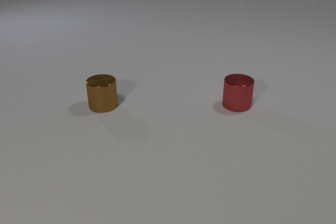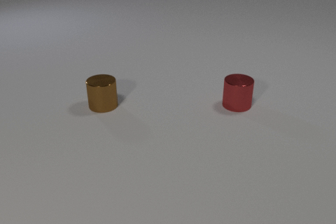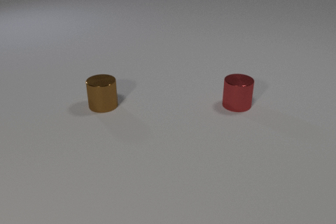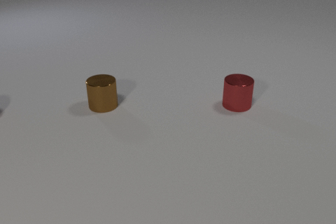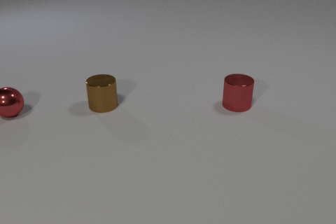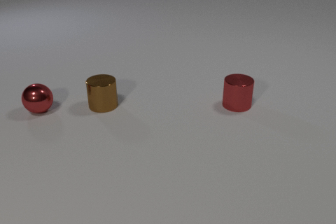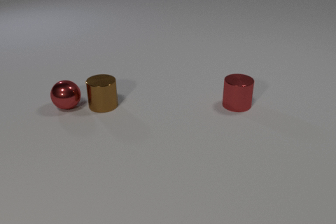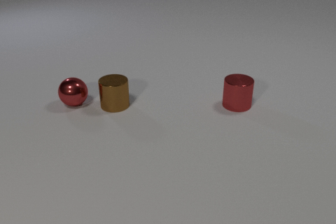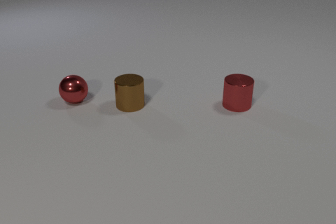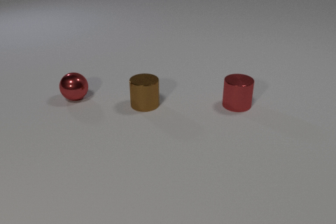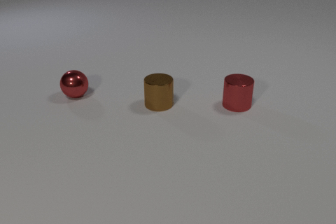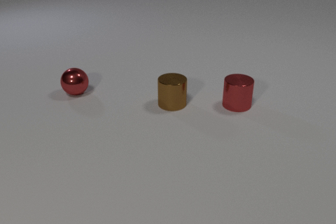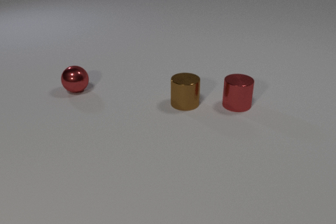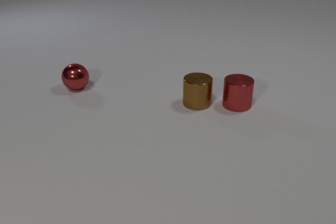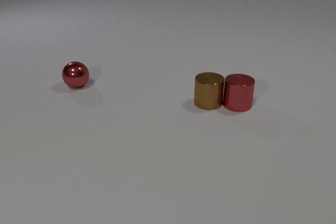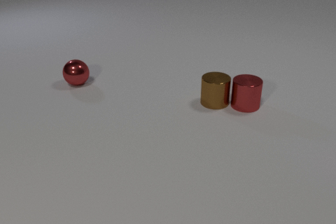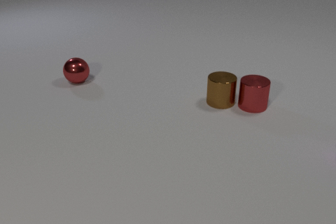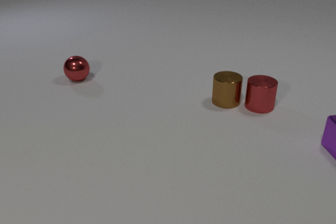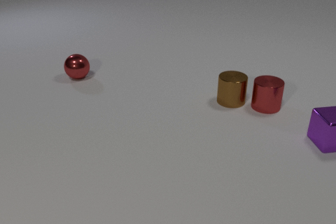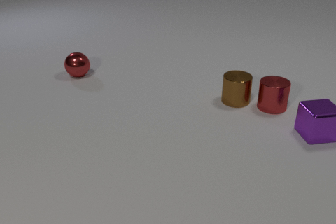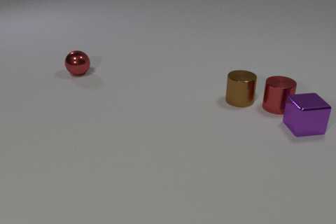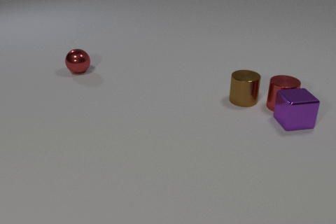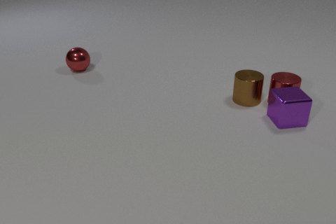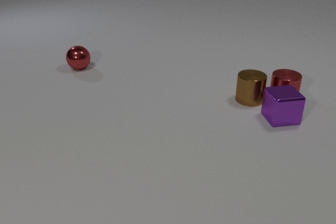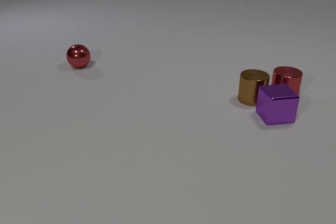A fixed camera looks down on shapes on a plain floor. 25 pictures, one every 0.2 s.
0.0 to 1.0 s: The red metal sphere comes in at the left edge, rolls to the right.
1.0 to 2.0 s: The red metal sphere rolls to the right and away from the camera. The brown metal cylinder slides to the right. The red metal sphere and the brown metal cylinder collide.
2.0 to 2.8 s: The red metal sphere rolls away from the camera. The brown metal cylinder slides to the right. The brown metal cylinder and the red metal cylinder collide.
2.8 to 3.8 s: The red metal sphere rolls away from the camera. The brown metal cylinder slides to the right. The red metal cylinder slides to the right. The purple metal cube comes in at the right edge, slides to the left and away from the camera.
3.8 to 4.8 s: The red metal sphere rolls away from the camera. The brown metal cylinder slides to the right. The red metal cylinder slides away from the camera. The purple metal cube slides to the left and away from the camera. The red metal cylinder and the purple metal cube collide.
How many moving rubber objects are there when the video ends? 0.
What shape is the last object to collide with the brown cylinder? cylinder.
Are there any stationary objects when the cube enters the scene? no.
